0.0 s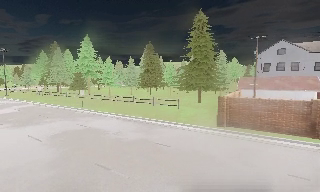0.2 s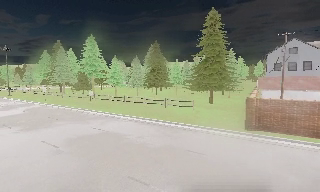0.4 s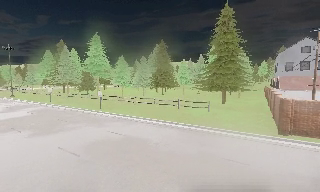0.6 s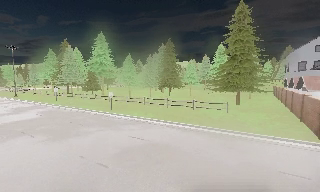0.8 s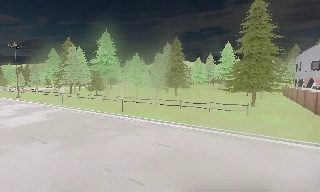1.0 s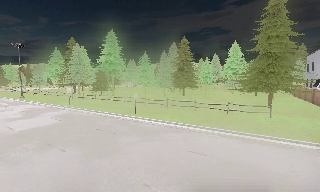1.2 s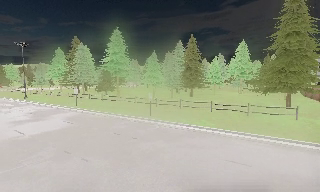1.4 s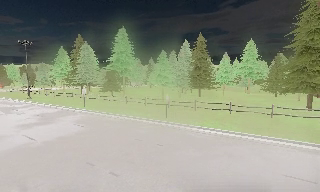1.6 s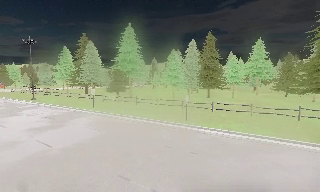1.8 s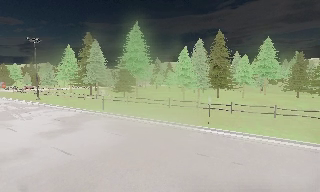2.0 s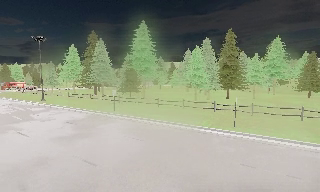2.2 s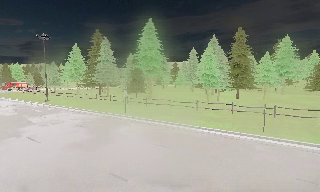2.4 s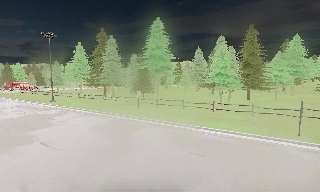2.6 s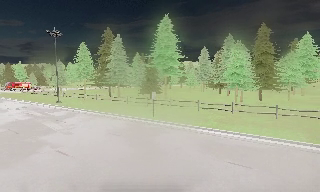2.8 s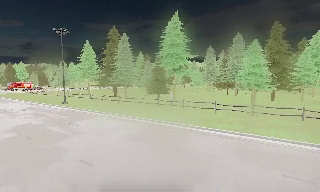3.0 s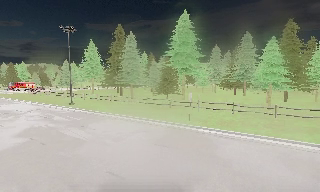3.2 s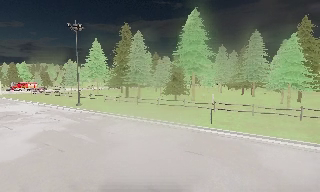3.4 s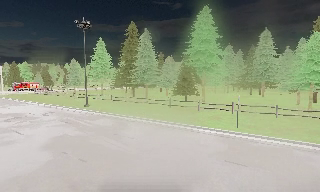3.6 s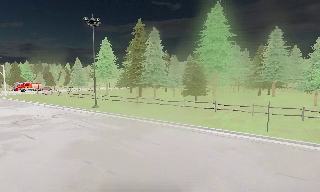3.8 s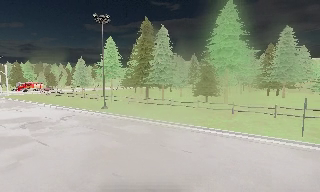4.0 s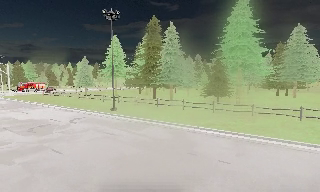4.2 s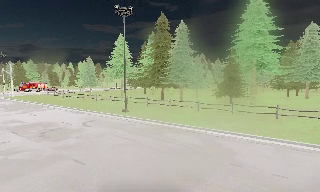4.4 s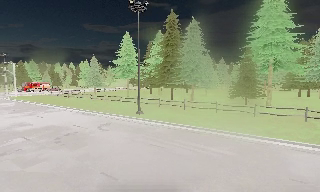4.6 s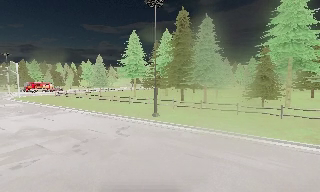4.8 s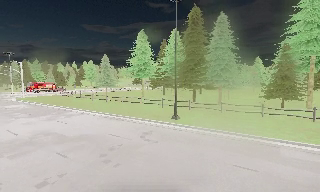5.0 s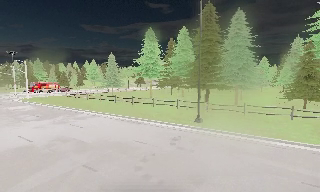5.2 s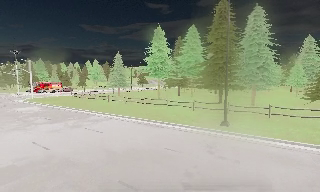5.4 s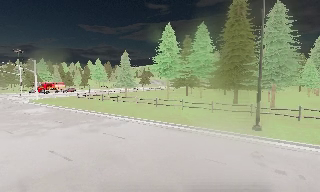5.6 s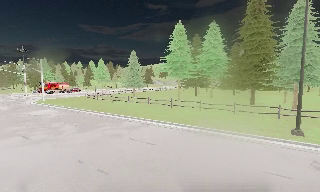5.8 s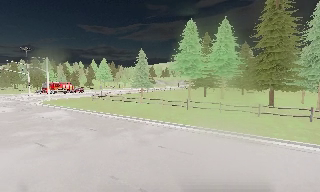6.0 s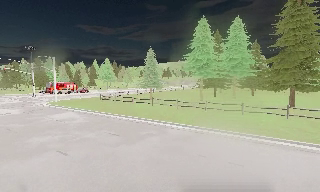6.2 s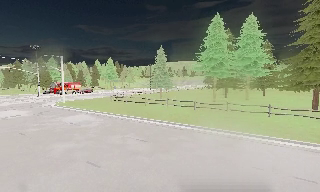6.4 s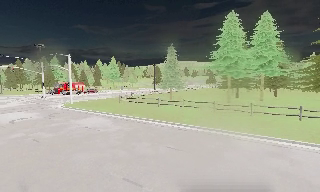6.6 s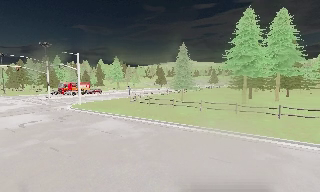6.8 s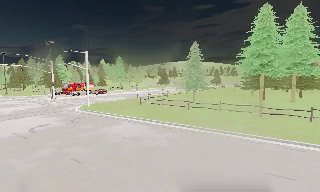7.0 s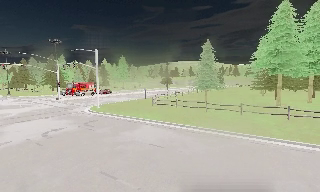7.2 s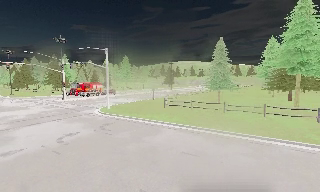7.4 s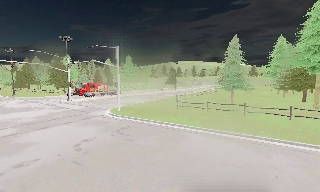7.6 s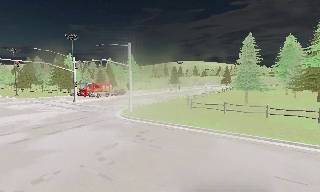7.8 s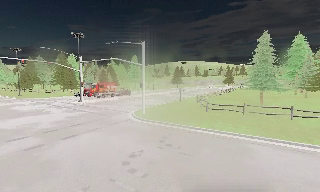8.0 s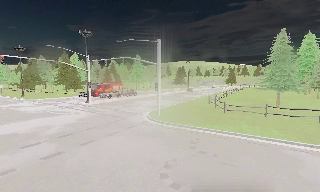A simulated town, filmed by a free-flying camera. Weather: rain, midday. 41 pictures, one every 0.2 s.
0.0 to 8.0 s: The camera travels to its left and forward, about 85 m, so close, fixed things drift to the right.
The film runs forward here.
